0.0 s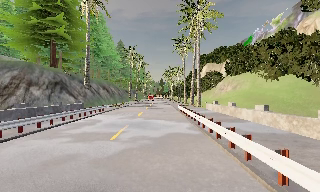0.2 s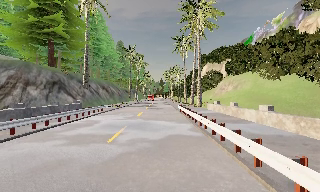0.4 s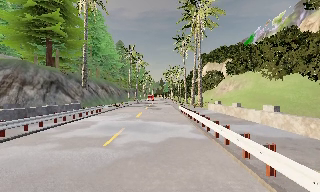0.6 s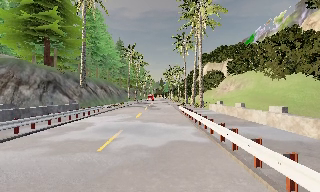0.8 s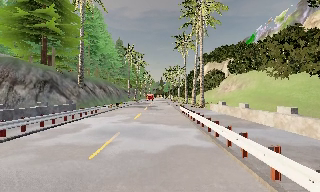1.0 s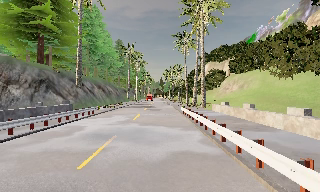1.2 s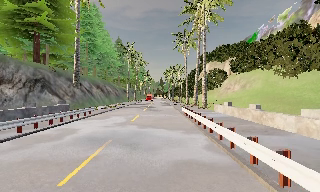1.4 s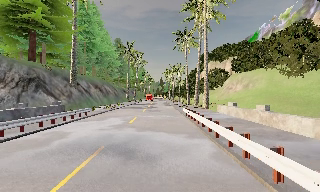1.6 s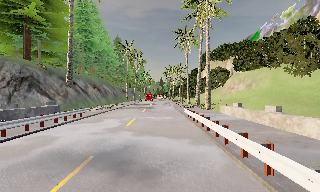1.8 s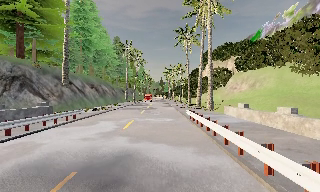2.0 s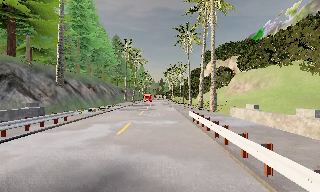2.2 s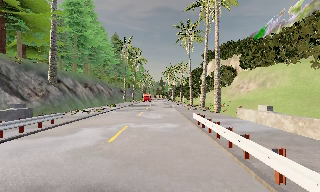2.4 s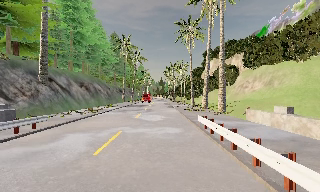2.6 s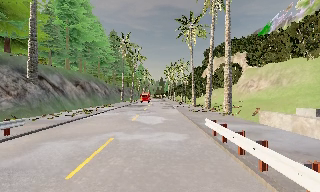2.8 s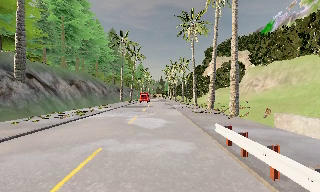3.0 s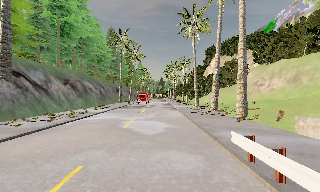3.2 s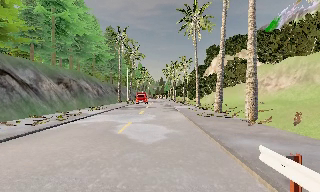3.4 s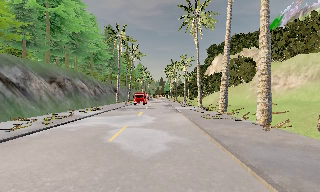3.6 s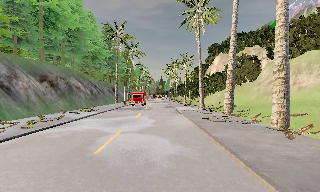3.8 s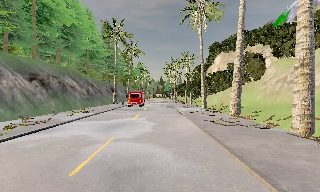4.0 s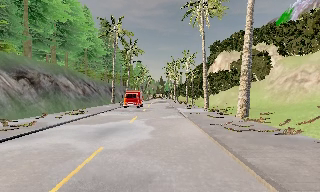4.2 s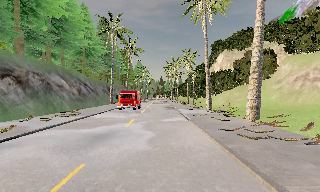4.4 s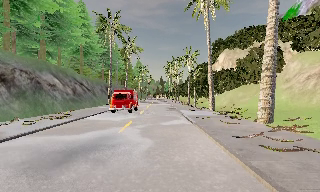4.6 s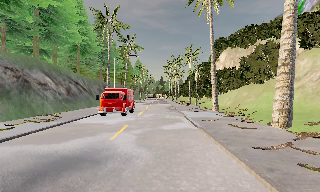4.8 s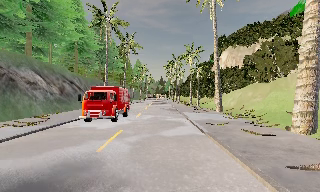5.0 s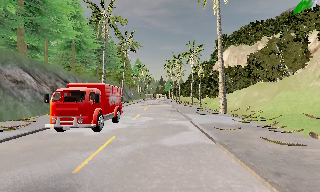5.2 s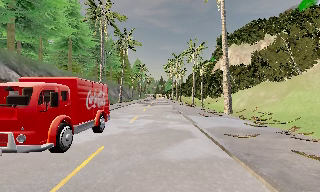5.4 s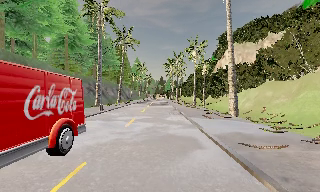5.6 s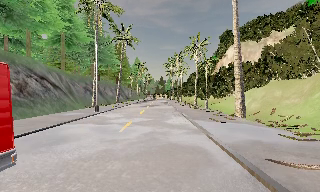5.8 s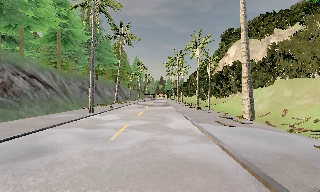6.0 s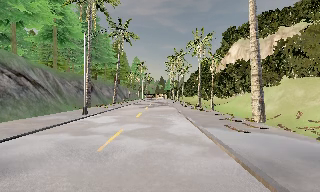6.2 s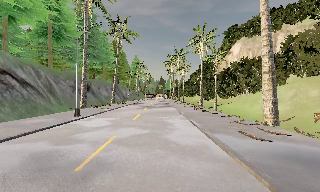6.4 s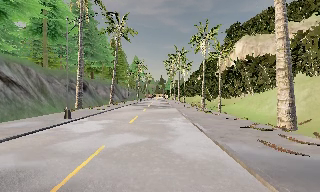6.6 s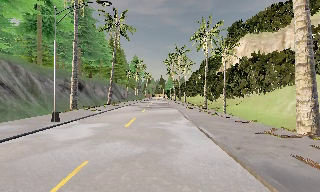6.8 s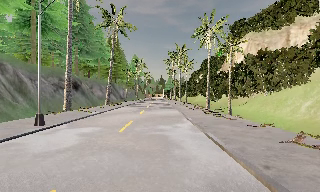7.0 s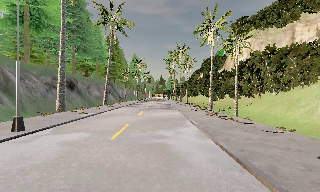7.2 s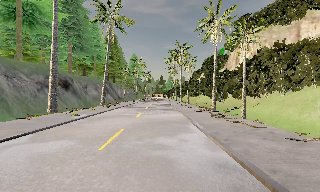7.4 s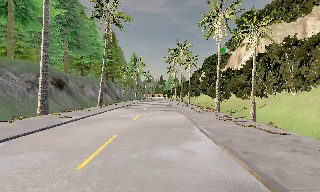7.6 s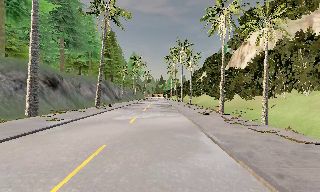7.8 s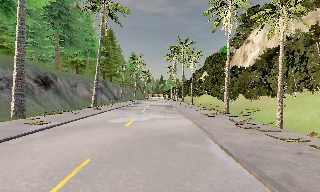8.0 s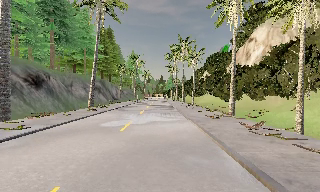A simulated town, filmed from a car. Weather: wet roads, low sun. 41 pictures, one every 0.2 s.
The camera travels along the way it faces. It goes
forward.
0.0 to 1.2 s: The camera travels forward, about 3.5 m, so what stands in front looms larger. It gains speed.
1.2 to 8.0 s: The camera travels forward, about 45 m, so what stands in front looms larger.
The film runs forward here.
